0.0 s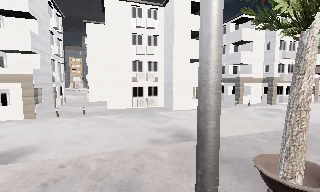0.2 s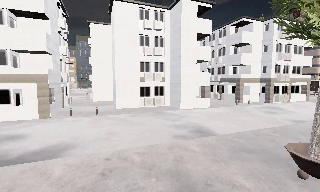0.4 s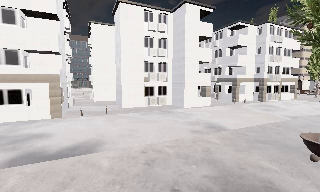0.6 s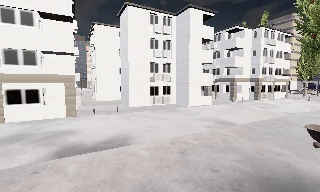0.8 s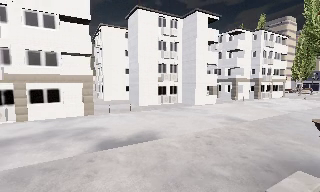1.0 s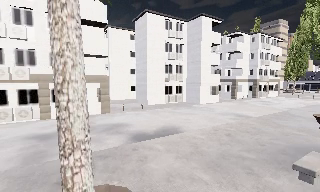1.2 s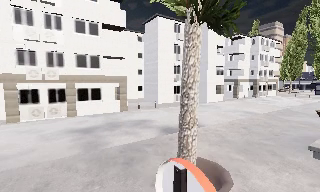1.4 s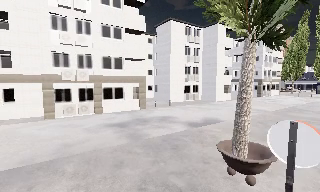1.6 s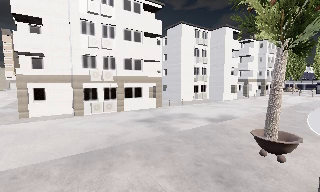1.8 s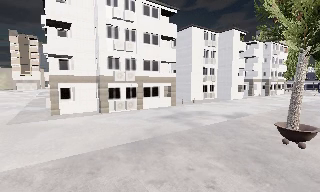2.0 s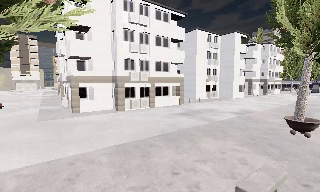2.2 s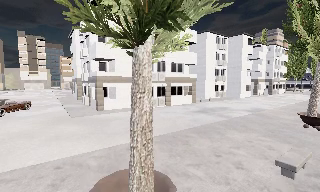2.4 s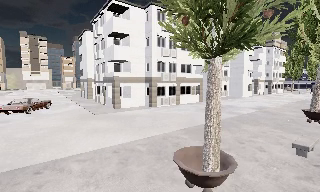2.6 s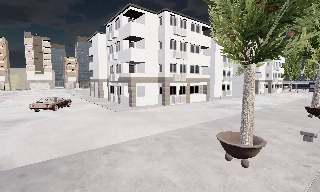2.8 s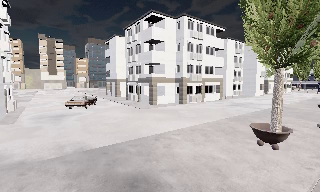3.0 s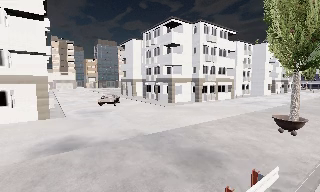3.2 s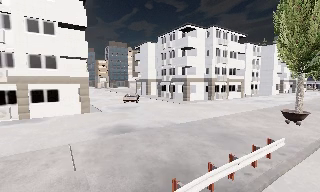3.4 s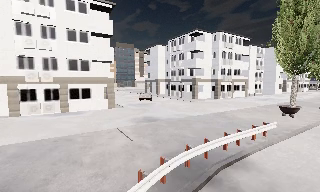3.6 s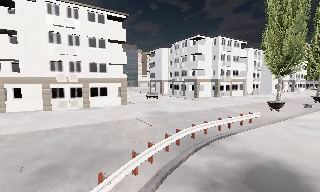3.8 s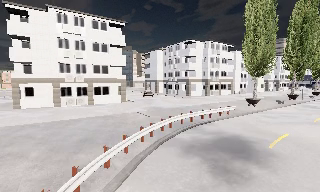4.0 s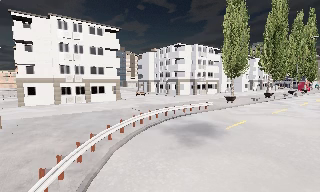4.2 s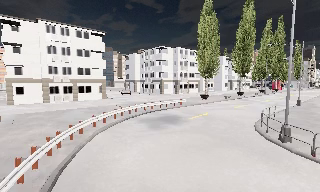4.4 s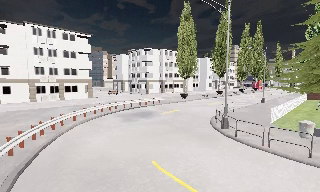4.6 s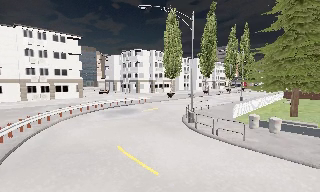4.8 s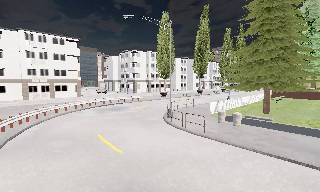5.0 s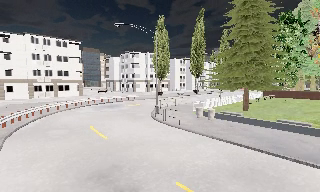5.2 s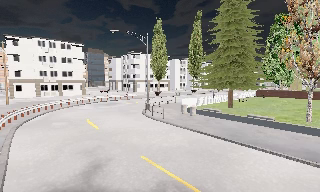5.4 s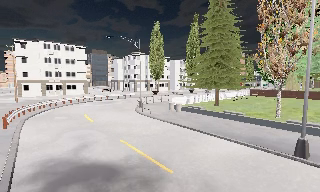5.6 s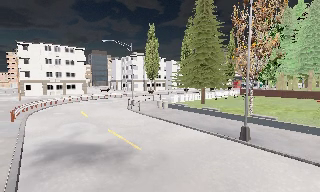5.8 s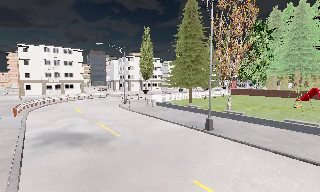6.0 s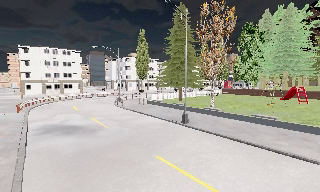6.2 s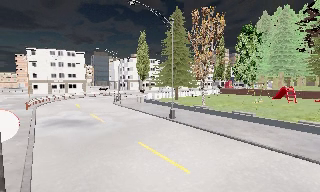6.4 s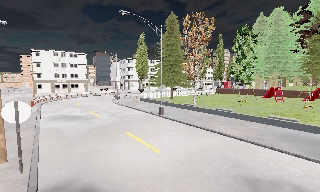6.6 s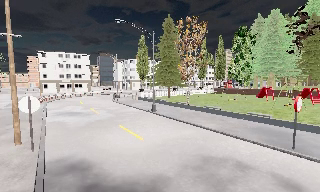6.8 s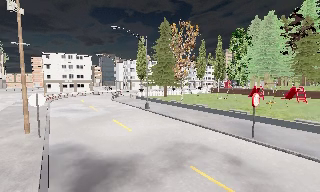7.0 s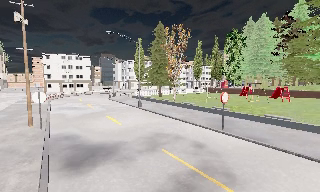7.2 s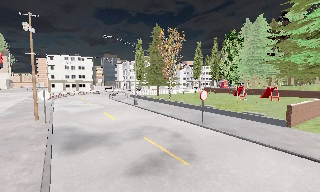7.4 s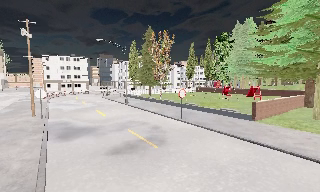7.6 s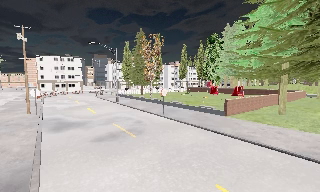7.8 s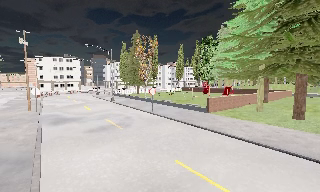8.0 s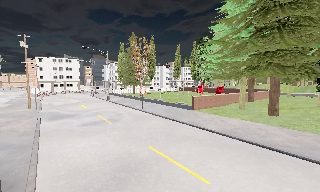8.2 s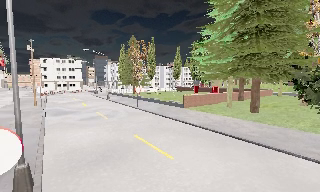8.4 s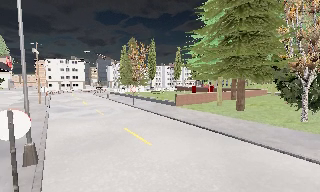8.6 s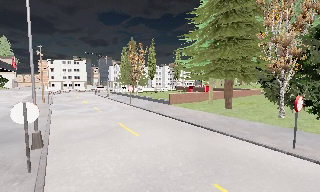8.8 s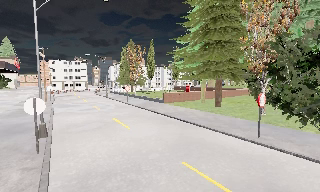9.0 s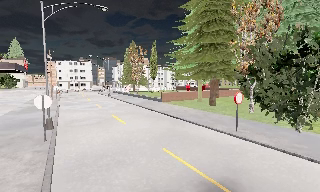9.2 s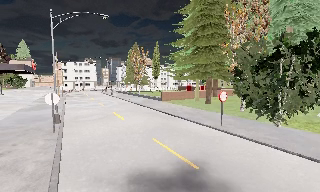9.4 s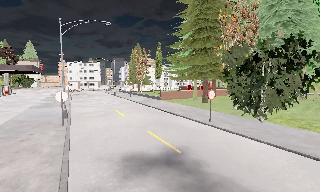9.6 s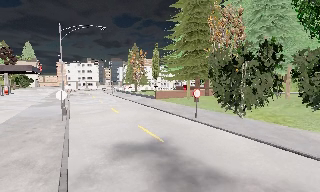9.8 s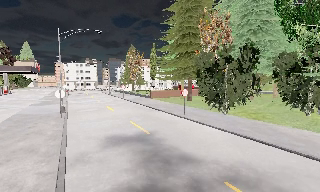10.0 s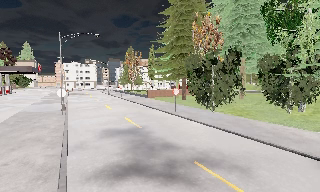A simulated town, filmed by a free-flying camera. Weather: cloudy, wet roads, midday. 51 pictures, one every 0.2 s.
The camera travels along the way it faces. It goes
backward.
0.0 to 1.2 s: The camera pans to its right, which is clockwise from overhead, by about 15 degrees. It travels to its left and backward, about 11 m, so close, fixed things drift to the right.
1.2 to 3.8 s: The camera travels backward and to its left, about 30 m, so what stands in front gets smaller.
3.8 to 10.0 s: The camera travels backward and to its right, about 55 m, so what stands in front gets smaller.
The film runs forward here.
